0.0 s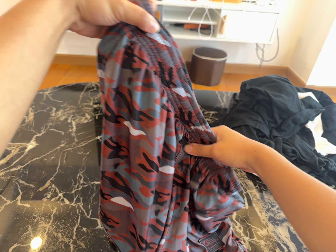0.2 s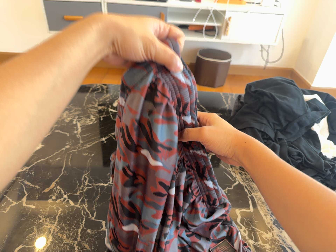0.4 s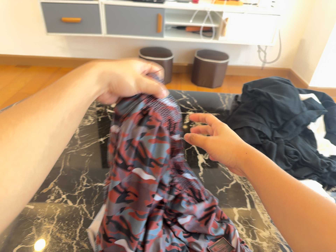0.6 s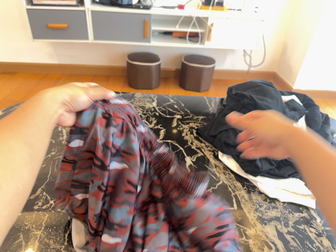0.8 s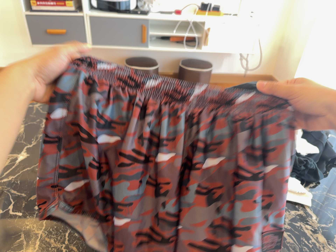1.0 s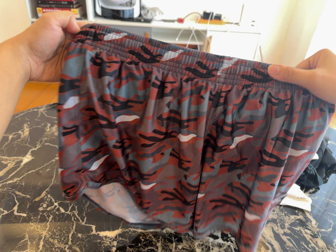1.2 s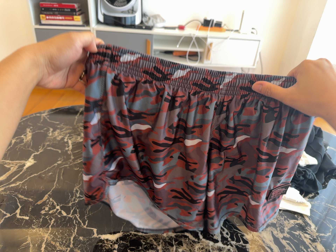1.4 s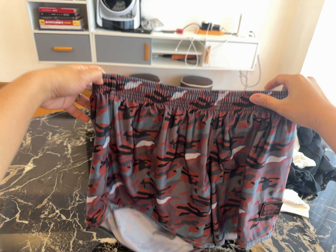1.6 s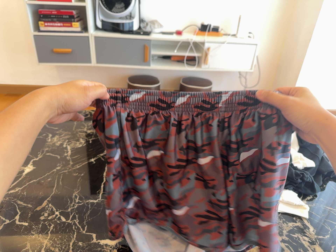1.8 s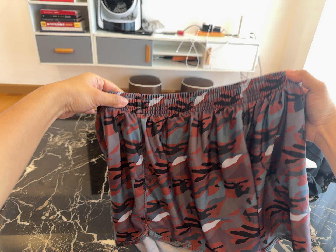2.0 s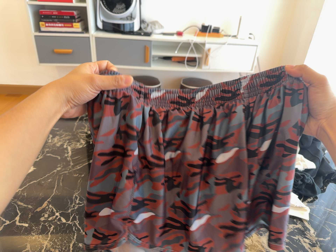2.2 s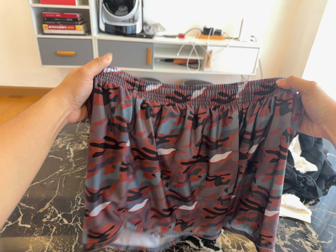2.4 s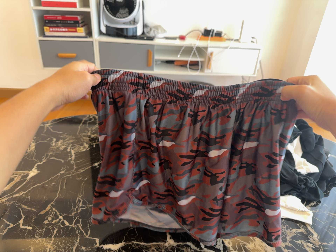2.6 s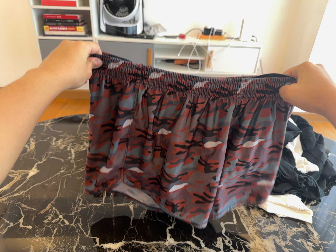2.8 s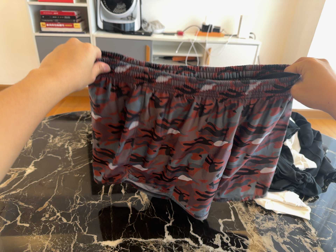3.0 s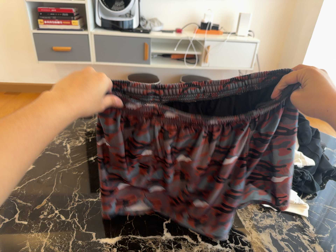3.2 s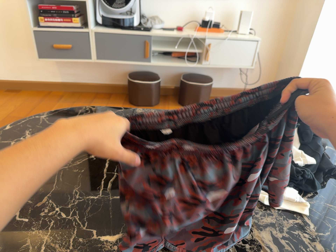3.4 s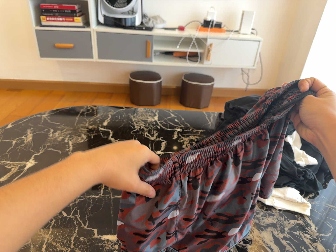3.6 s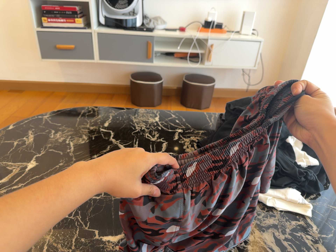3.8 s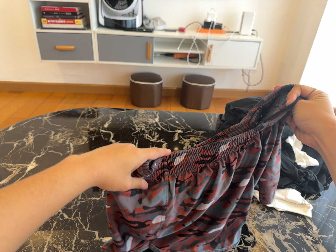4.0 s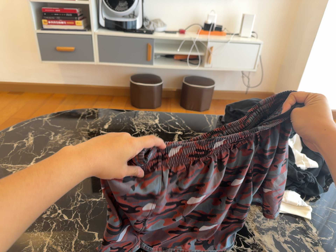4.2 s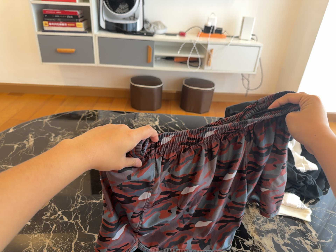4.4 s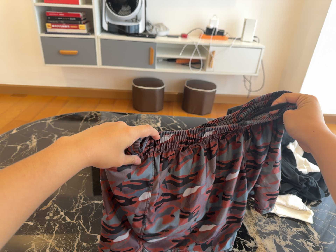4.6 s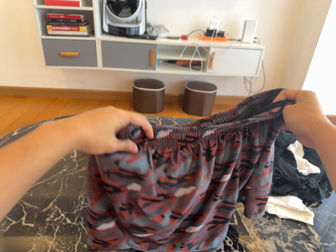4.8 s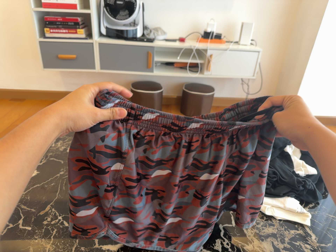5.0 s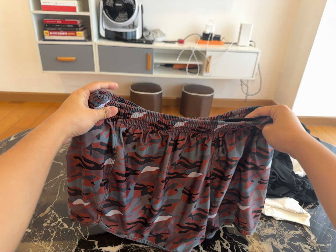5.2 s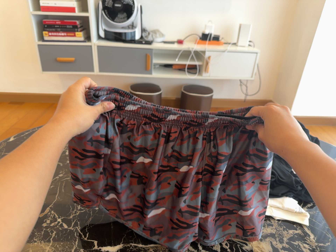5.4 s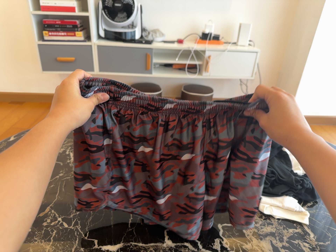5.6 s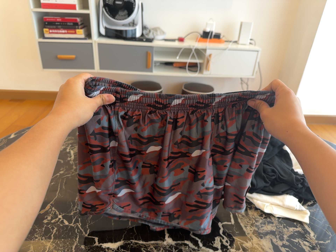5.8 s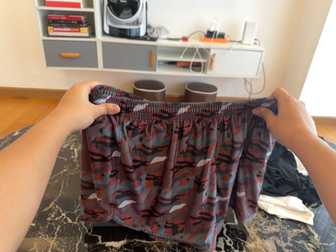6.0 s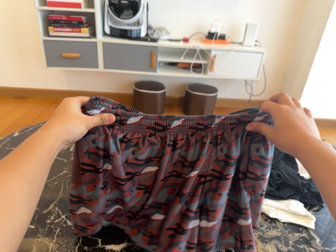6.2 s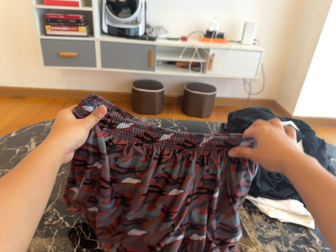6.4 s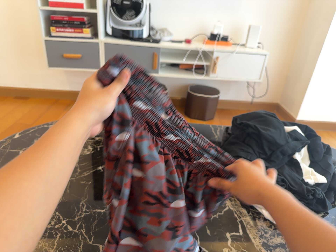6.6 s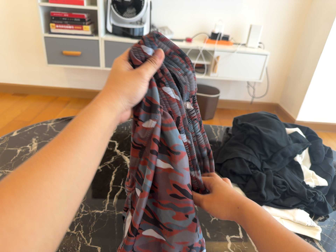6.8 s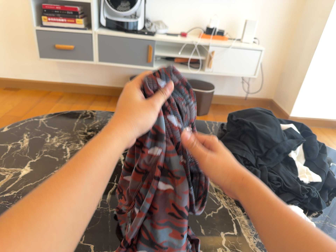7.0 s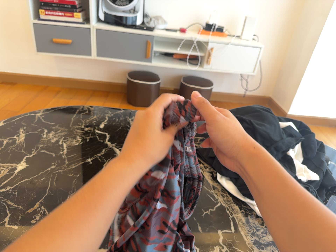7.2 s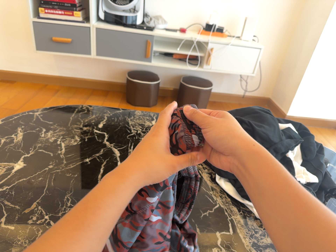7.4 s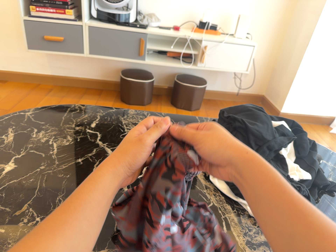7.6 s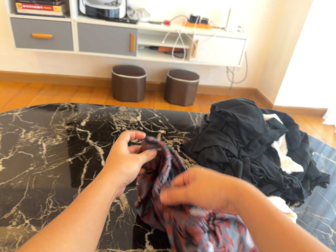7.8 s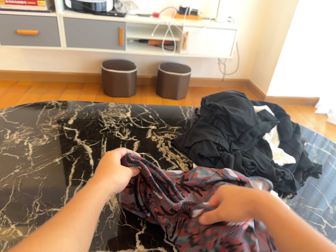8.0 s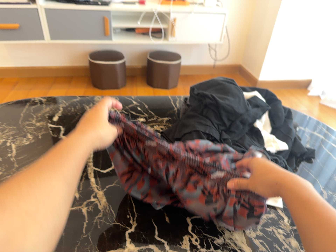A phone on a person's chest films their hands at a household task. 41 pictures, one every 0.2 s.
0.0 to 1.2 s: The camera travels backward, about 6 cm, so what stands in front gets smaller.
1.2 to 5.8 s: The camera shifts only a little, or ends up much as it began.
5.8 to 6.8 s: The camera shifts only a little, or ends up much as it began.
6.8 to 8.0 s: The camera travels forward and to its right, about 9 cm, so what stands in front looms larger.
The film runs backward here.
